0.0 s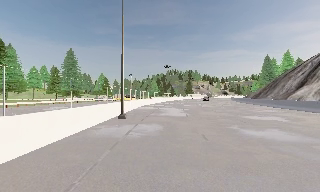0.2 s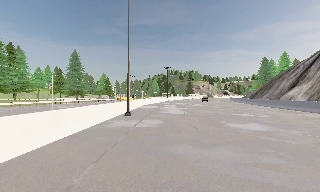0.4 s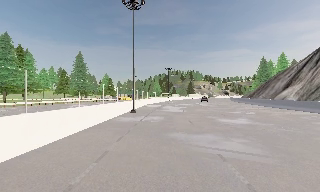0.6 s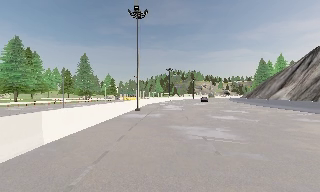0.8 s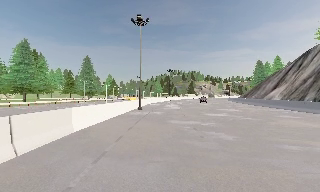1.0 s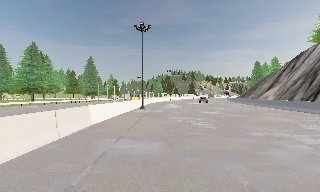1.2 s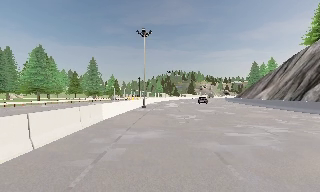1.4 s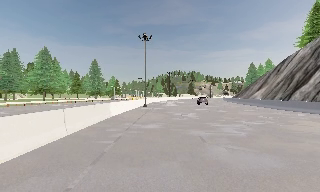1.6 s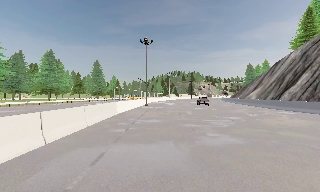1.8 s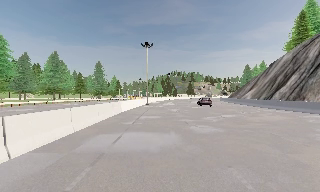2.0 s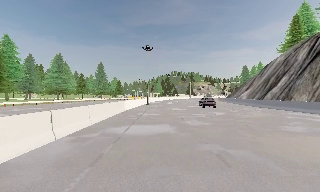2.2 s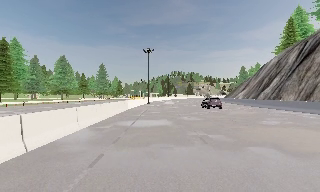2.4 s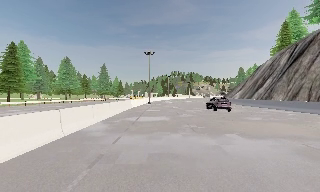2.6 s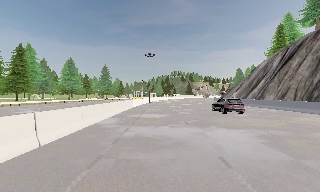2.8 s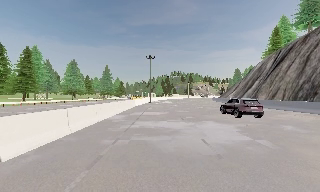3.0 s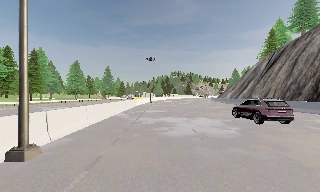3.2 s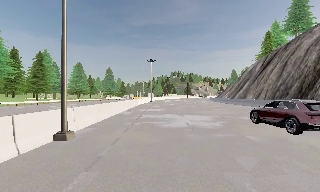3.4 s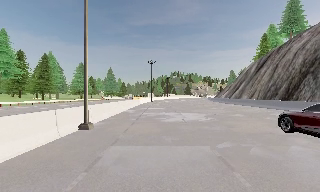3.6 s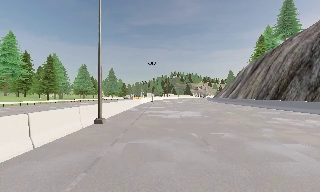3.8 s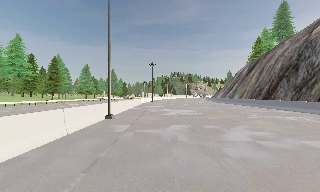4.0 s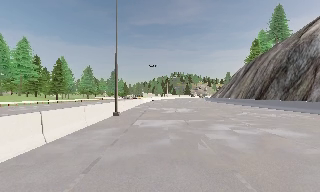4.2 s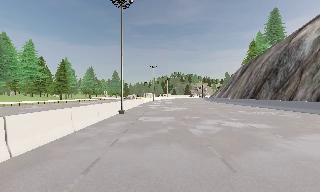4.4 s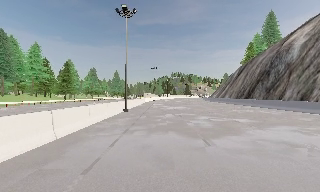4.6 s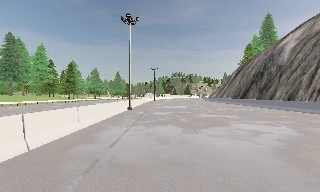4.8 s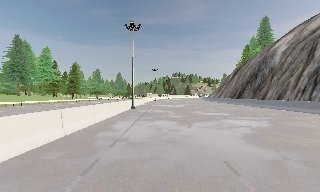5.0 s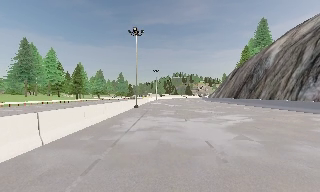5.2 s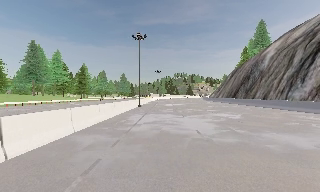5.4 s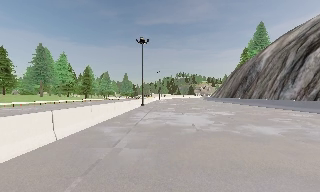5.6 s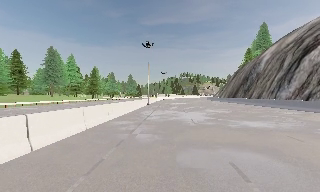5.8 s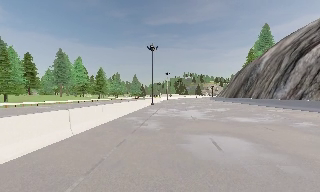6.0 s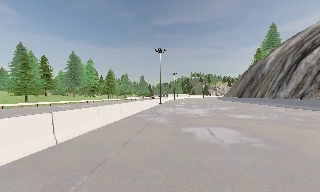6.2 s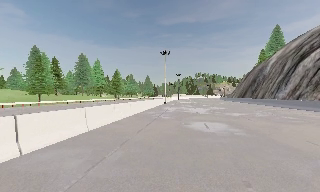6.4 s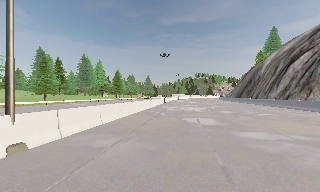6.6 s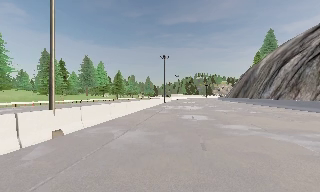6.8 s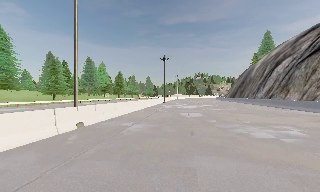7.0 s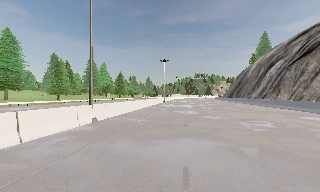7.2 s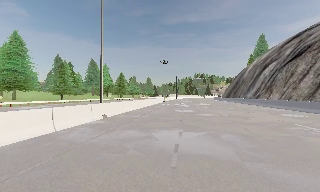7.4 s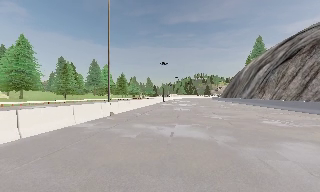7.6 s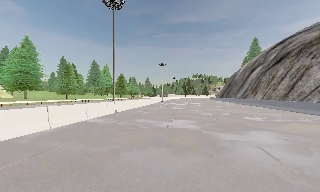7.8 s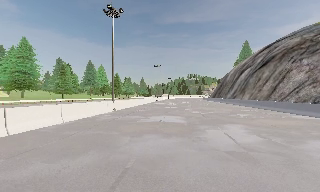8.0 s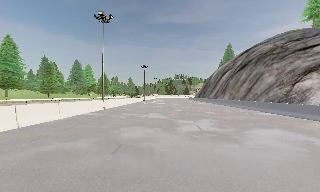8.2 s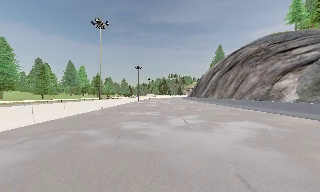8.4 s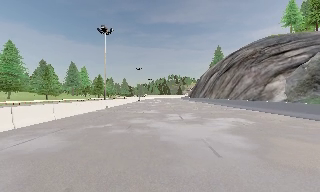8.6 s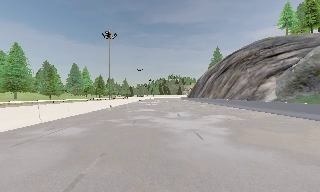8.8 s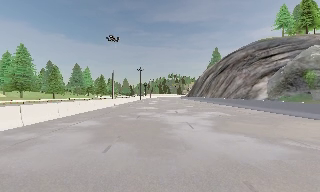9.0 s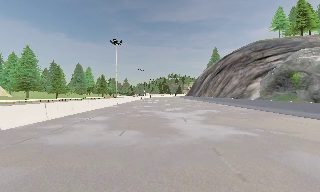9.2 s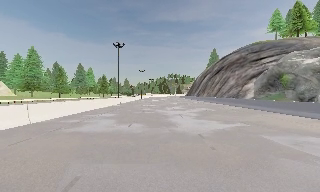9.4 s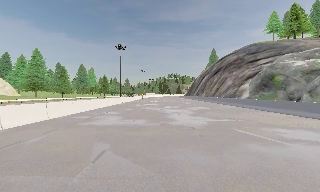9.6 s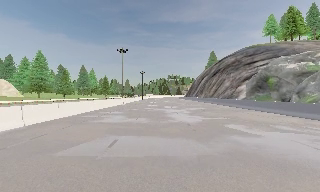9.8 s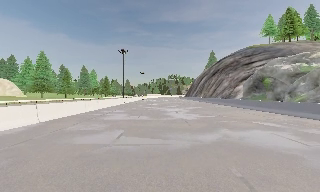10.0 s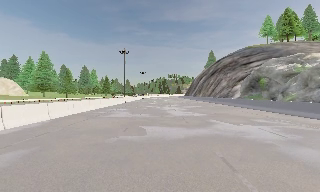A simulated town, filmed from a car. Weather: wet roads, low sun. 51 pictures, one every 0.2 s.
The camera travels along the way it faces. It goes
backward.
0.0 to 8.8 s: The camera travels backward, about 85 m, so what stands in front gets smaller.
8.8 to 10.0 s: The camera travels backward, about 9 m, so what stands in front gets smaller. It loses speed.
The film runs backward here.
